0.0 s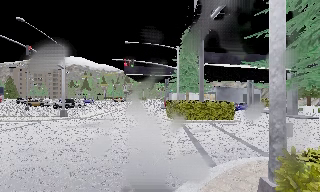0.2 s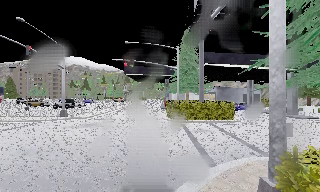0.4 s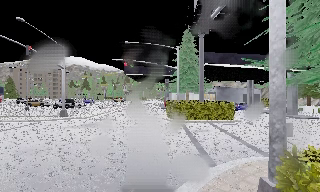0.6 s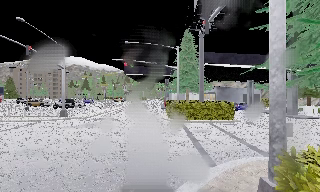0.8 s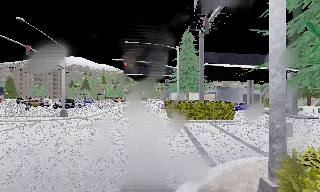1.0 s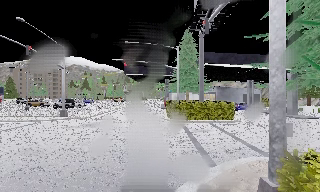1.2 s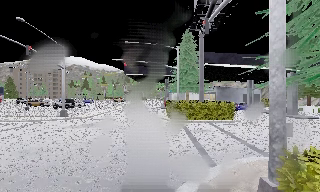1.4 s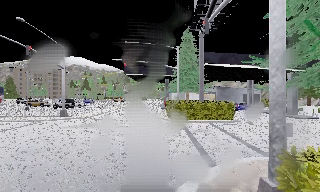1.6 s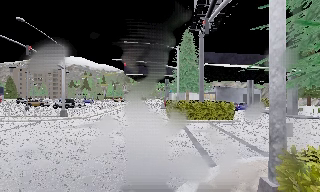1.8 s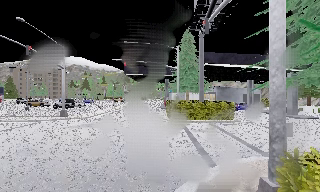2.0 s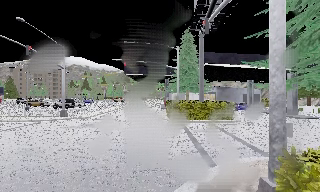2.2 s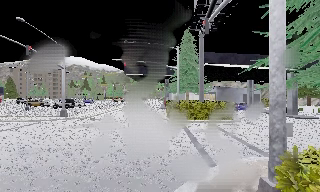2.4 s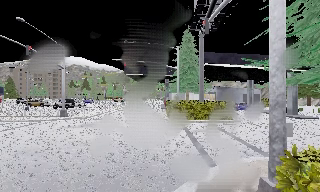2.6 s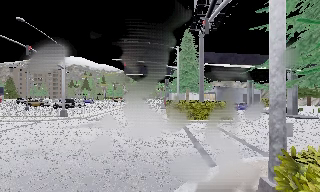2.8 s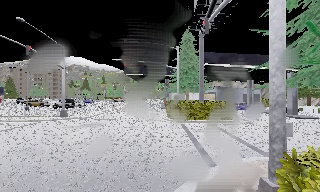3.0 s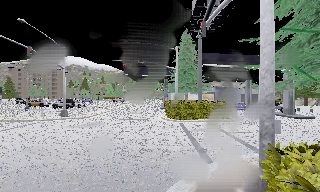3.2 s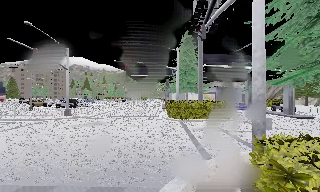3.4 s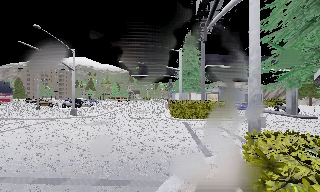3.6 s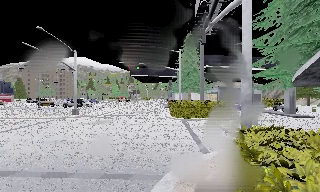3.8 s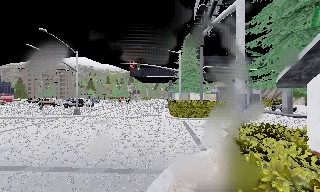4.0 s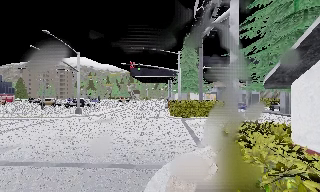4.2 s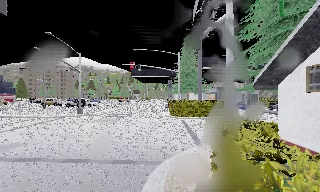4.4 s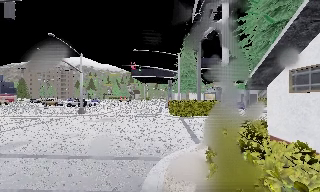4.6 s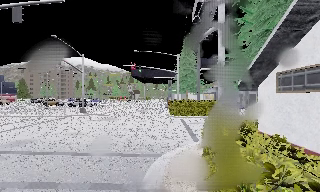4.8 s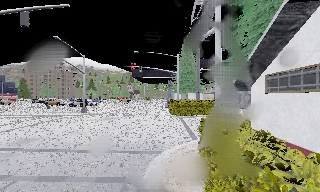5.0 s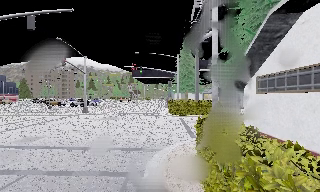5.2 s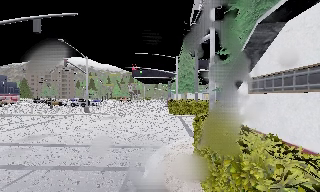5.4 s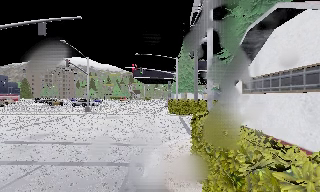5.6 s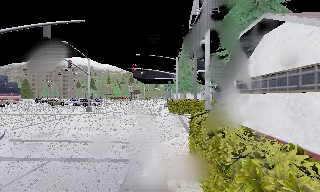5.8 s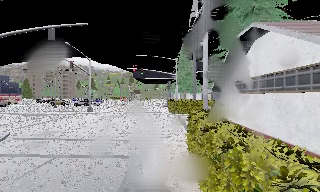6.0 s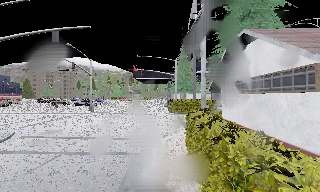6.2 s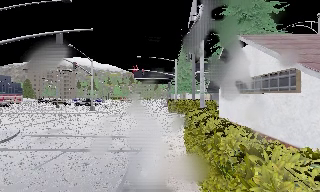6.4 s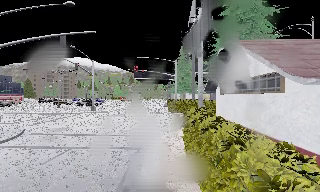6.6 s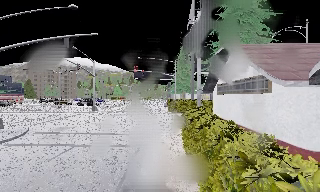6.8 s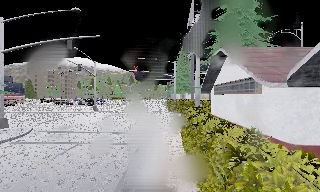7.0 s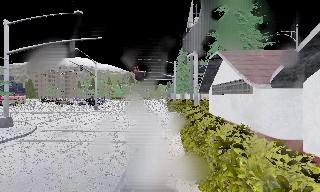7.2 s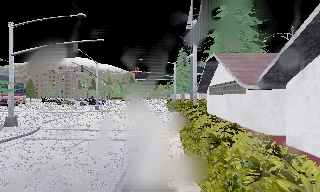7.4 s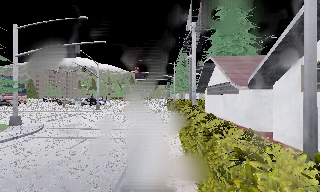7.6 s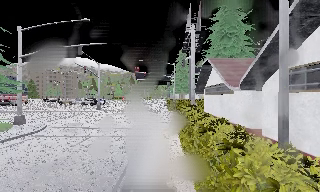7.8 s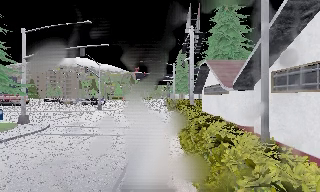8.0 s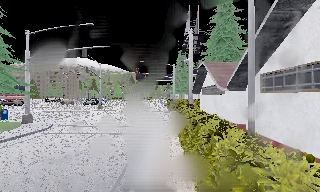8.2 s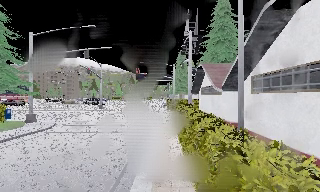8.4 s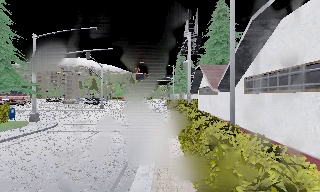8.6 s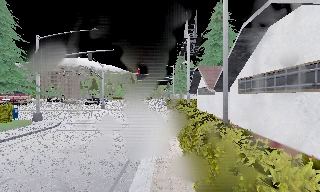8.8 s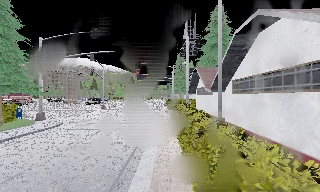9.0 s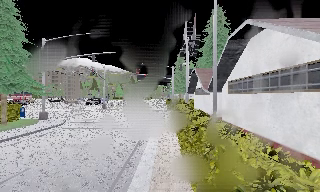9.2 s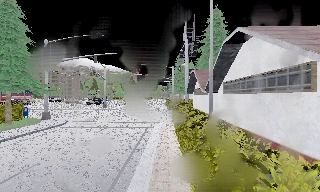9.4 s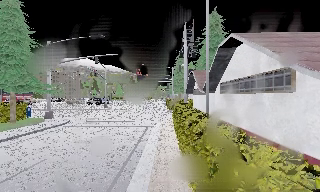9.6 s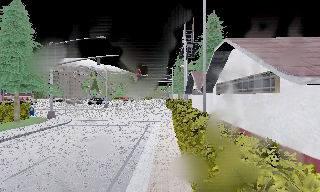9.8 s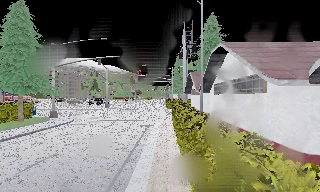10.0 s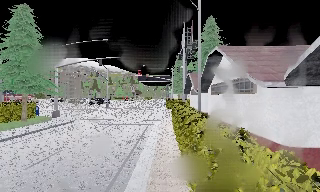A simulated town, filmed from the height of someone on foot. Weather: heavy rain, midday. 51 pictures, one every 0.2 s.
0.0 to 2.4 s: The camera keeps its place and its aim.
2.4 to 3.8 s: The camera travels backward, about 2 m, so what stands in front gets smaller. It gains speed.
3.8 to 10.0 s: The camera travels backward, about 12 m, so what stands in front gets smaller.
The film runs backward here.
